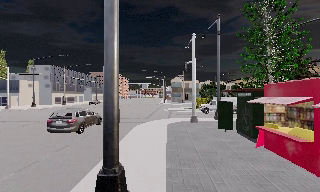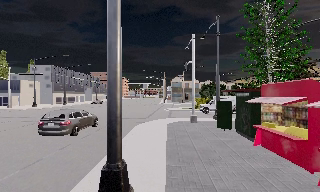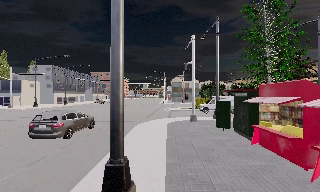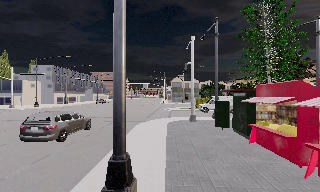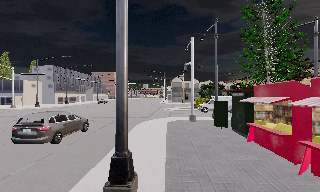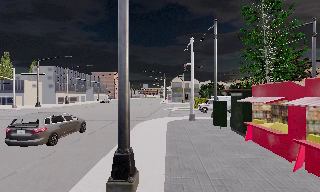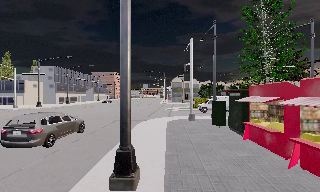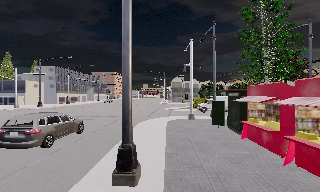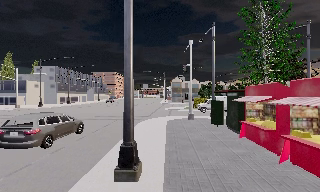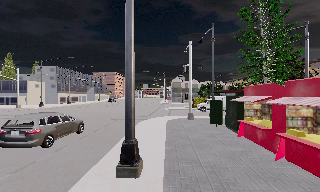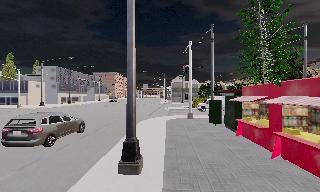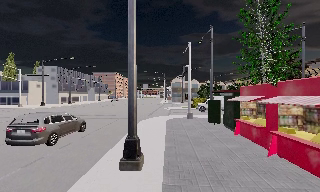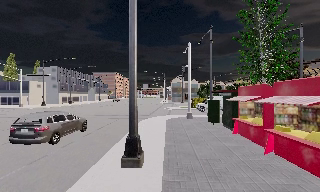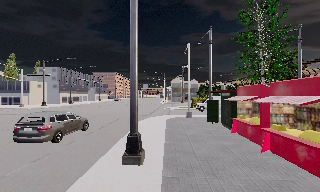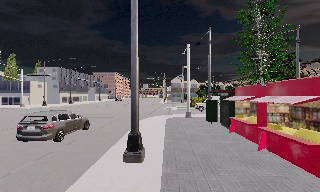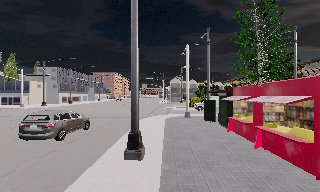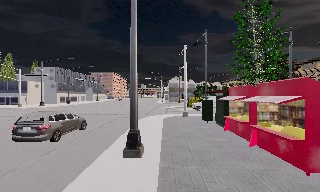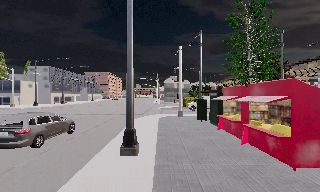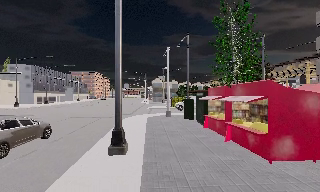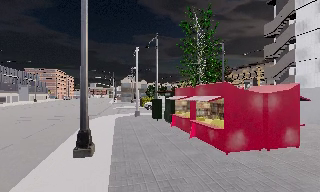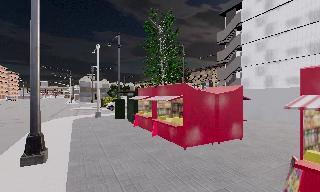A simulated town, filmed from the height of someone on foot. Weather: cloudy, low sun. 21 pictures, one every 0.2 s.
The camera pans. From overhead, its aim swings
clockwise.
The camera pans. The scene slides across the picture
to the left.
0.0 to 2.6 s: The camera travels backward, about 3 m, so what stands in front gets smaller.
2.6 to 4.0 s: The camera swings to its right by about 30 degrees, and the scene slides to the left. It travels backward, about 1.5 m.
The film runs backward here.
